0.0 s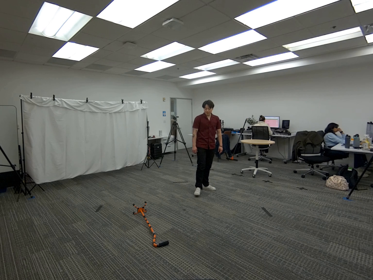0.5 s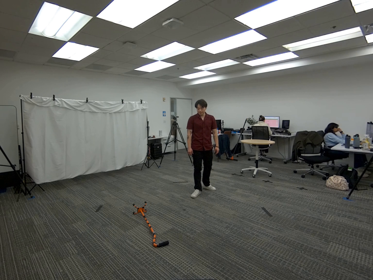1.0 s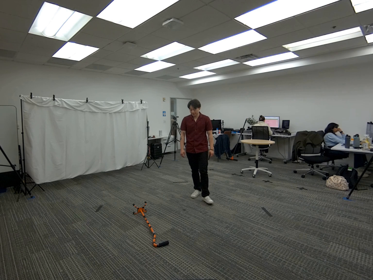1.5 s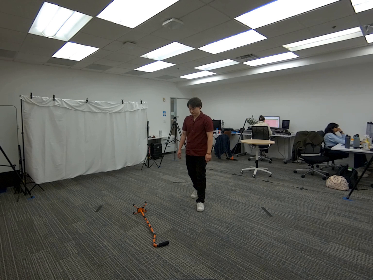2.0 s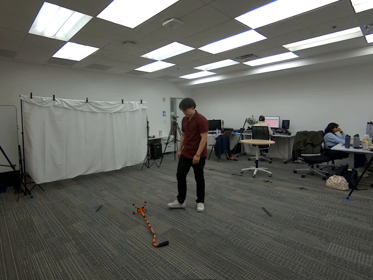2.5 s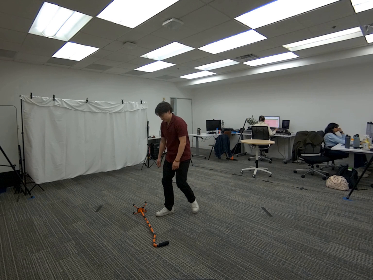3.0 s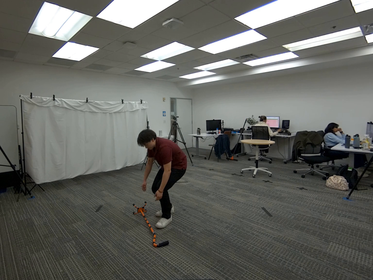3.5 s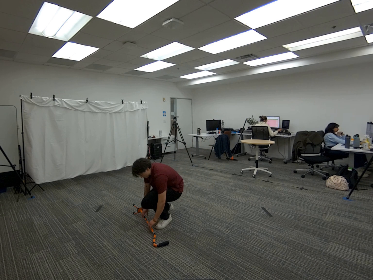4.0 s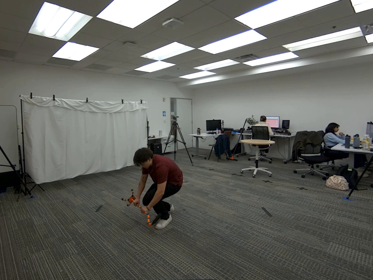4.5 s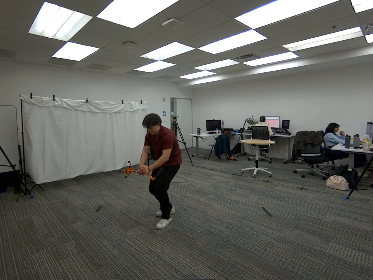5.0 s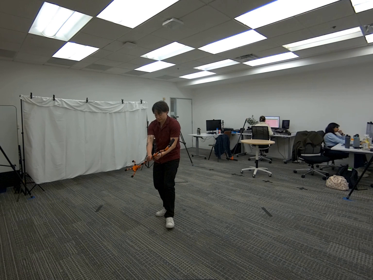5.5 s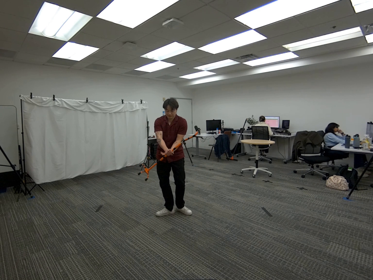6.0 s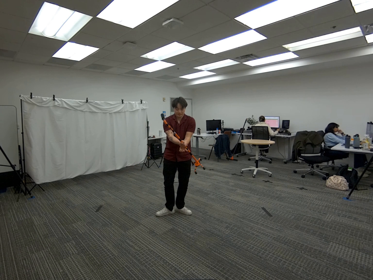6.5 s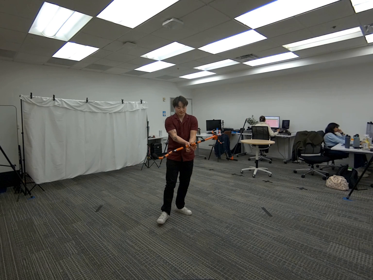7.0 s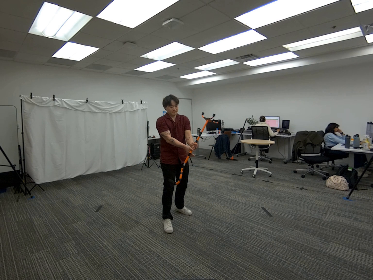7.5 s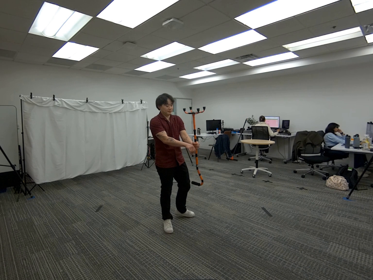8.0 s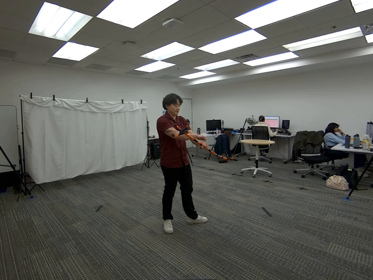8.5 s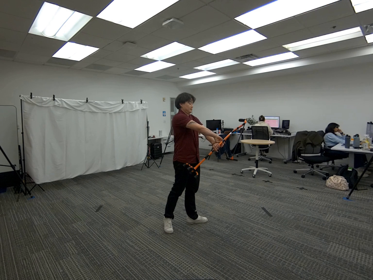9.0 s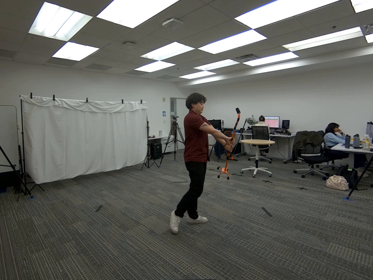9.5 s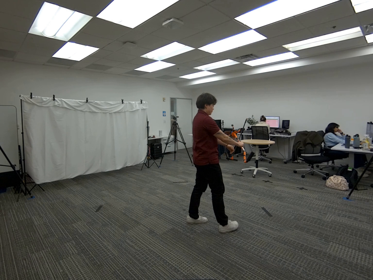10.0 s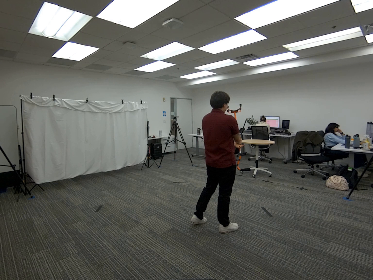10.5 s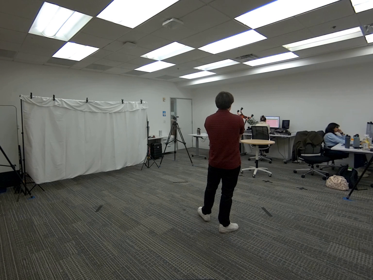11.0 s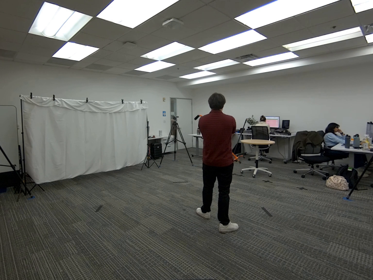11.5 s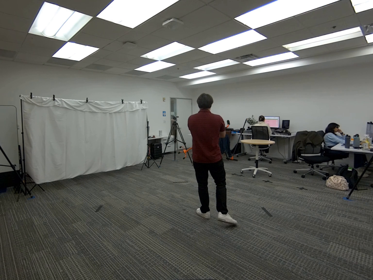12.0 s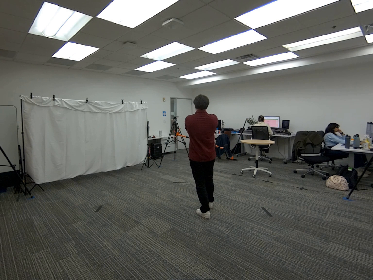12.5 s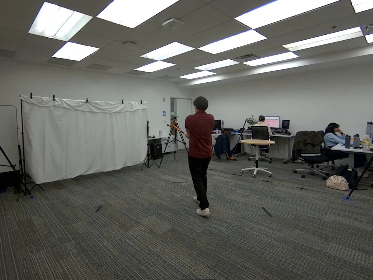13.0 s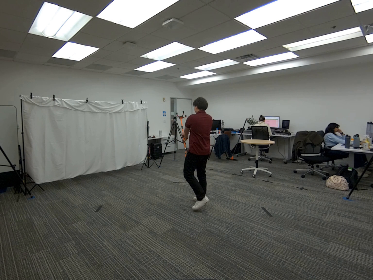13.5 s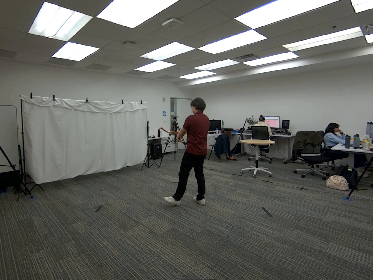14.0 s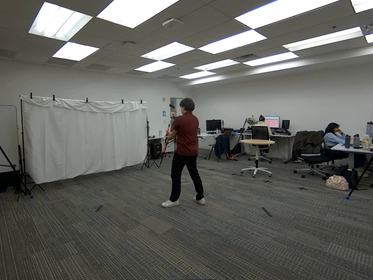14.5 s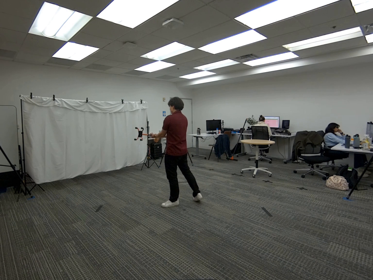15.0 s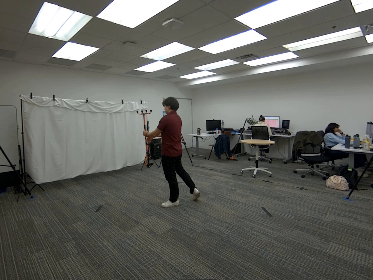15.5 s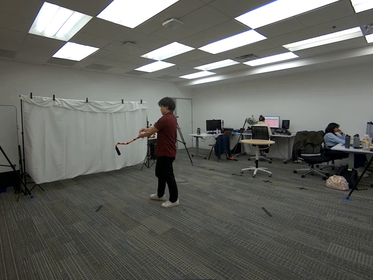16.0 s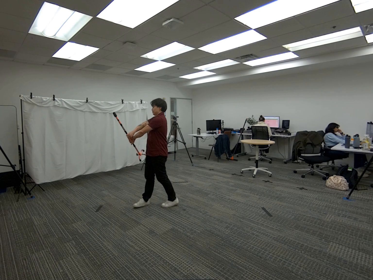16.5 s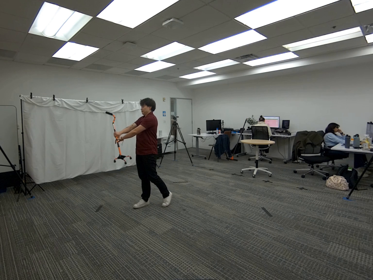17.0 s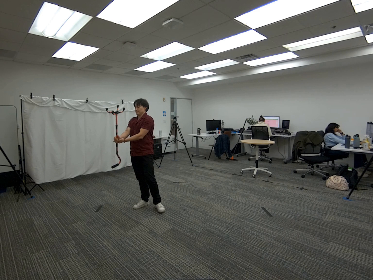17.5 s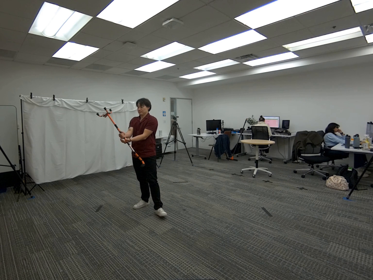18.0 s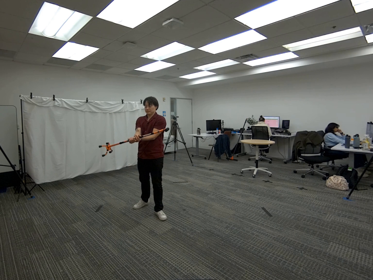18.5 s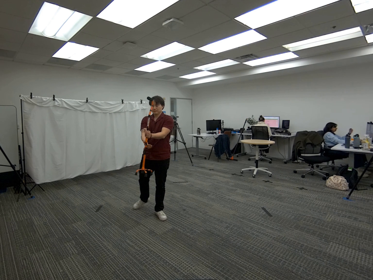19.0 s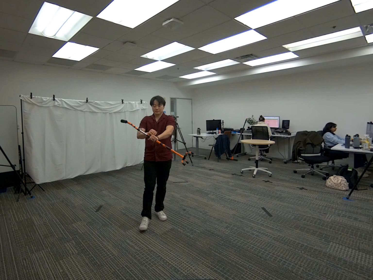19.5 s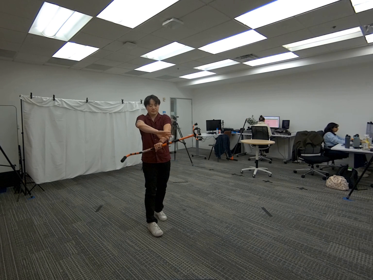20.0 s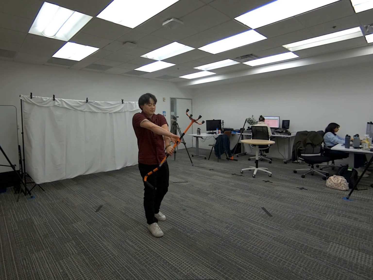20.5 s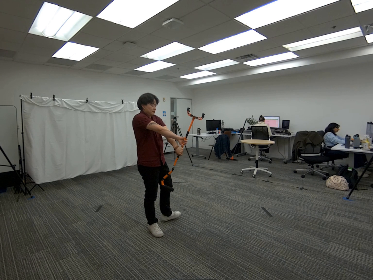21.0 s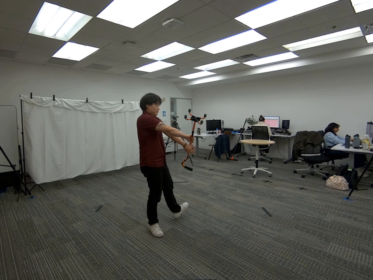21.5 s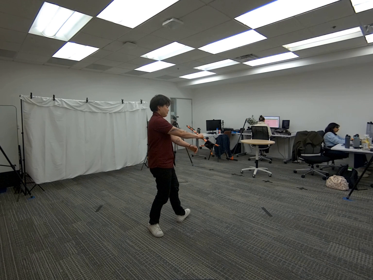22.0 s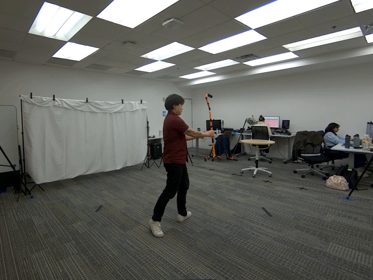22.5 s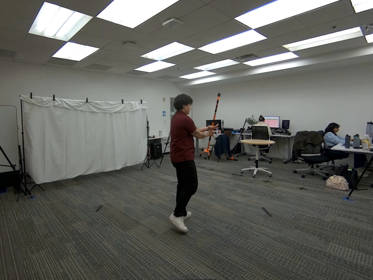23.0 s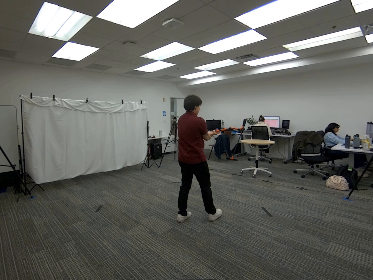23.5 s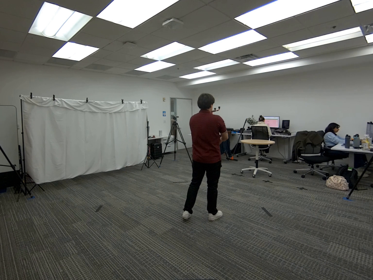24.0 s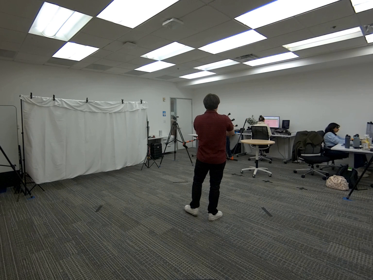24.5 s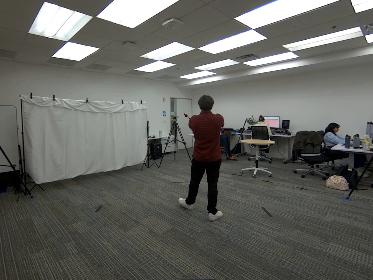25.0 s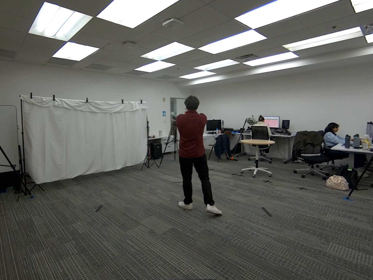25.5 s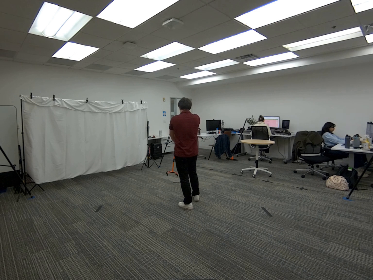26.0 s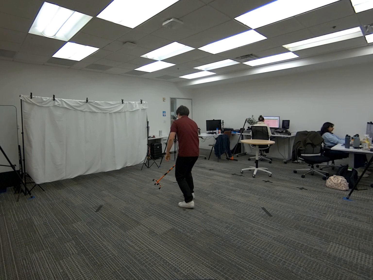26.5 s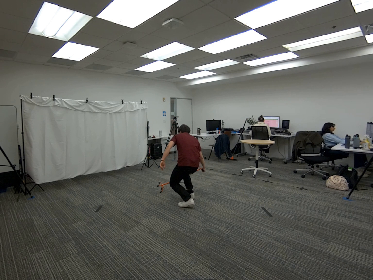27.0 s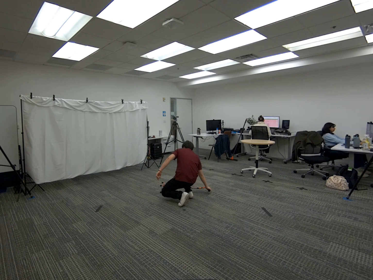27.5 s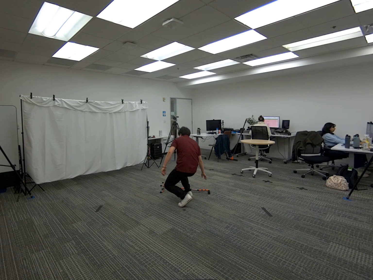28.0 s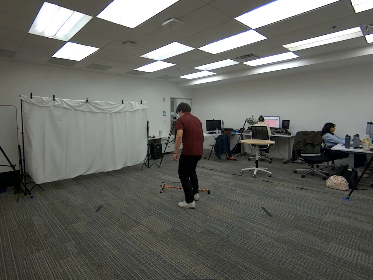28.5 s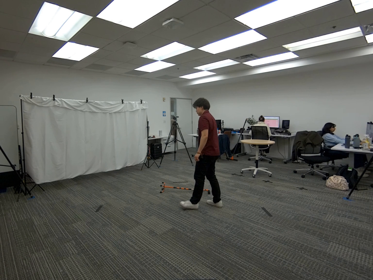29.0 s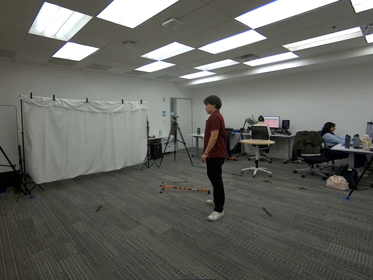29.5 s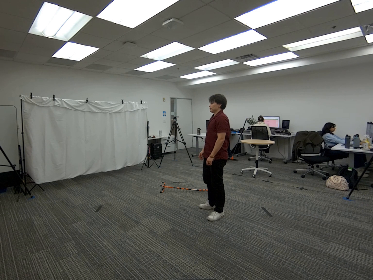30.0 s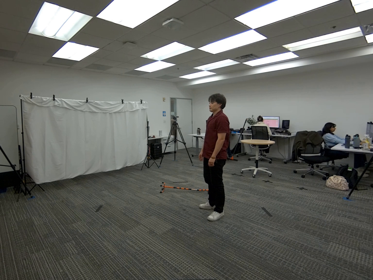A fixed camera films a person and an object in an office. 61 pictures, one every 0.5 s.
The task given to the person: Walk over to the cane on the ground and pick up the cane with both hands and proceed to rotate the cane infront of you as you walk within the bounding area. Place the cane on the ground when complete.
